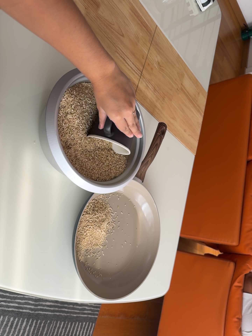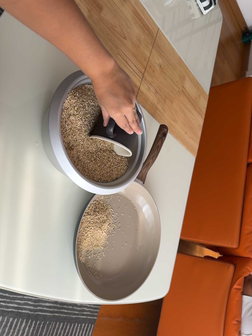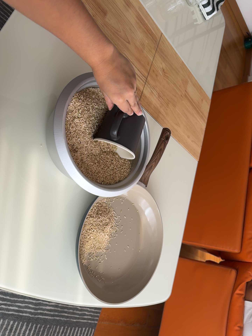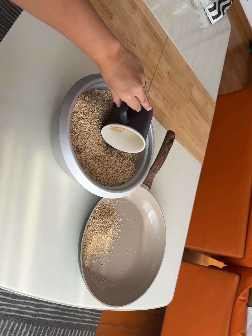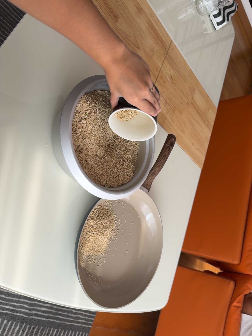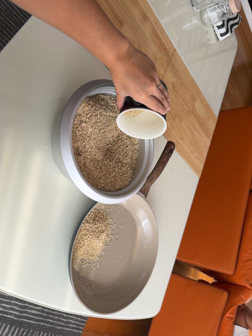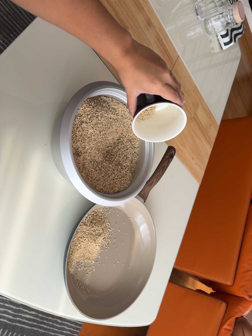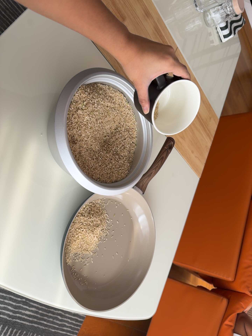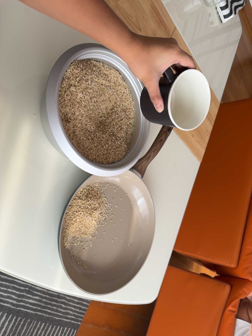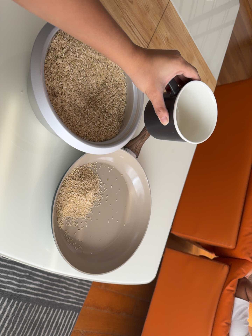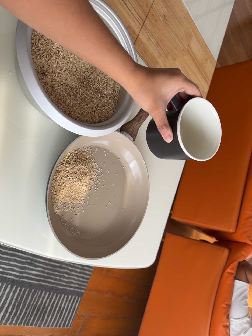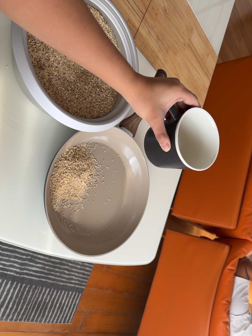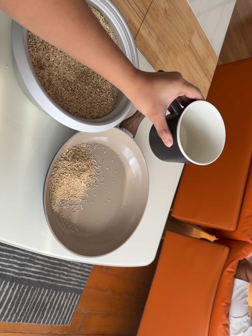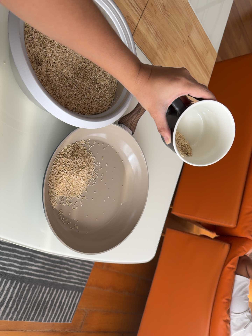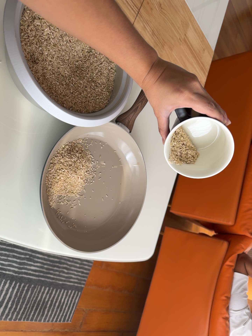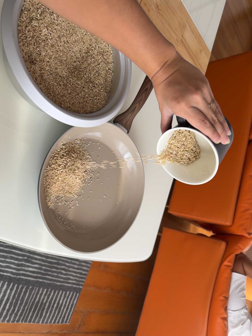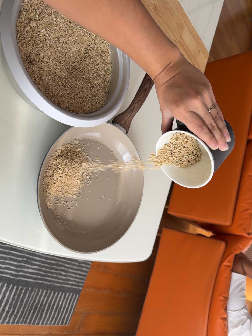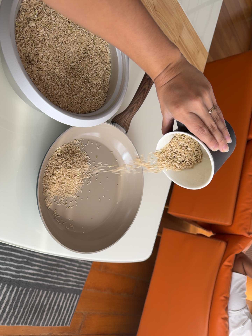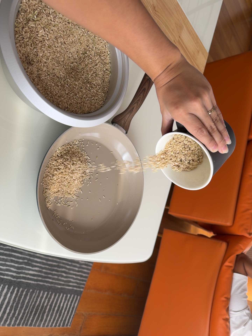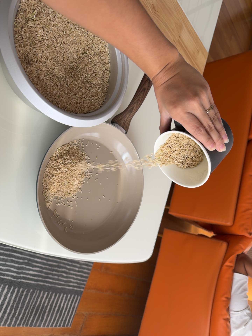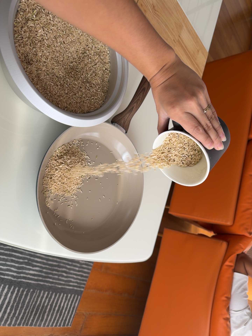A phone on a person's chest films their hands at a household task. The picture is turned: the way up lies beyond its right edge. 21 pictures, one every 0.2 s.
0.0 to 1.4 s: The camera rolls about its line of sight by about 10 degrees, and the scene rotates clockwise.
1.4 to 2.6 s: The camera travels toward the bottom of its view and forward, about 9 cm, so close, fixed things drift upward. Its aim tips toward the bottom of its view by about 10 degrees, and the scene shifts upward.
2.6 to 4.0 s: The camera keeps its place and its aim.
The film runs backward here.
